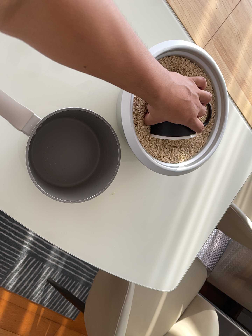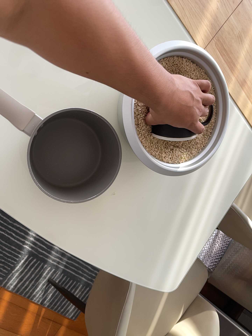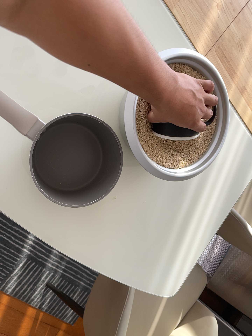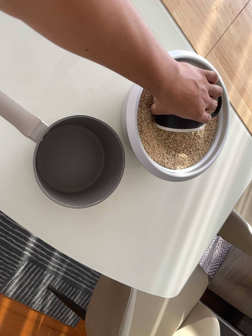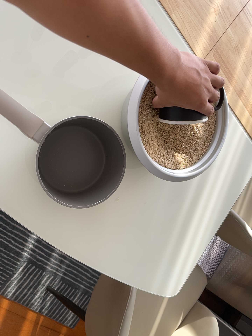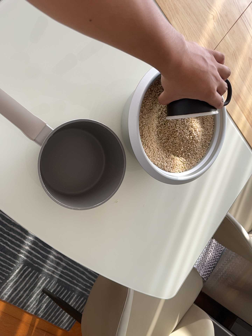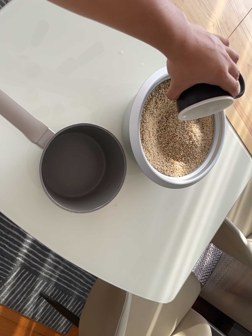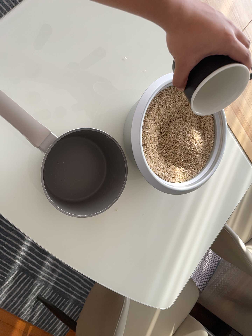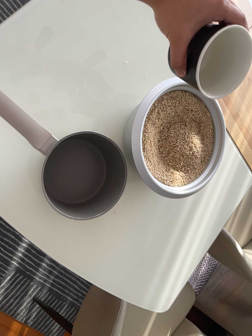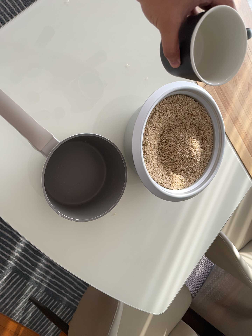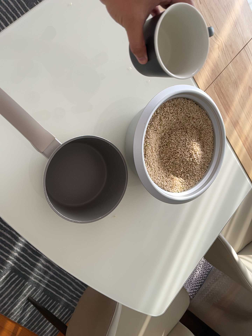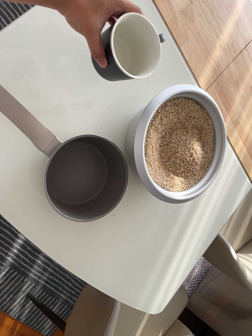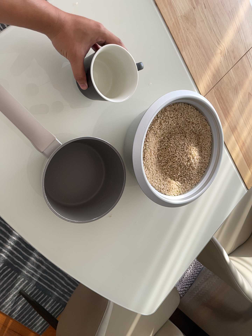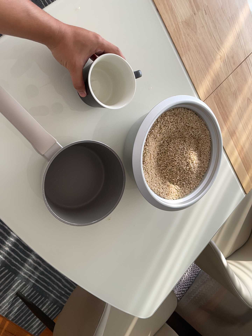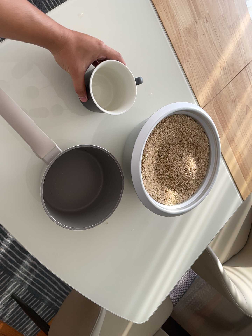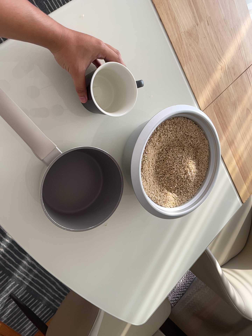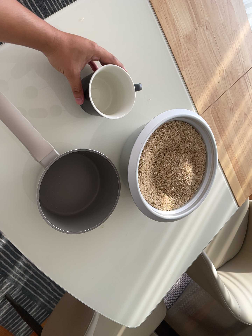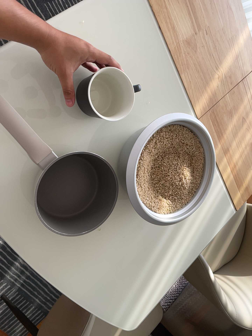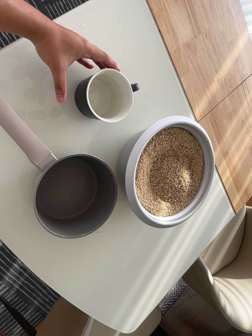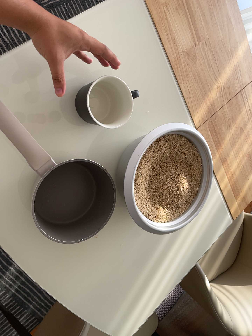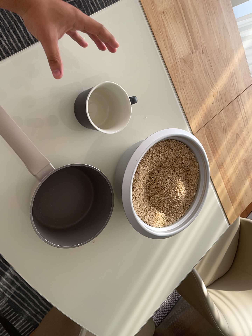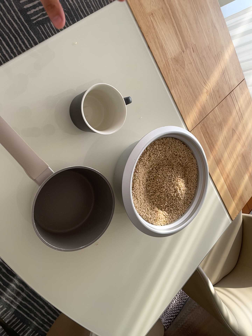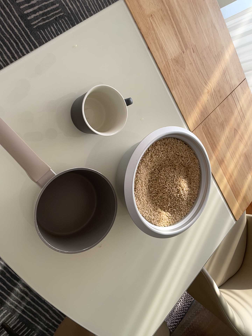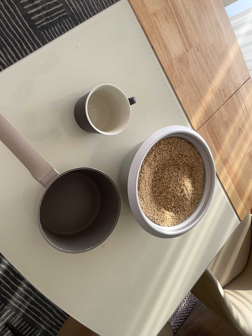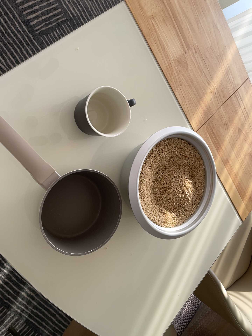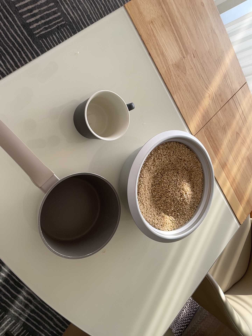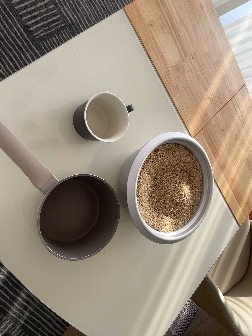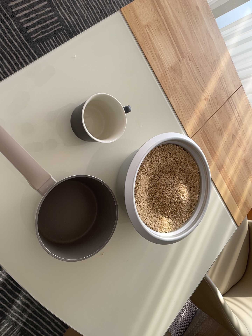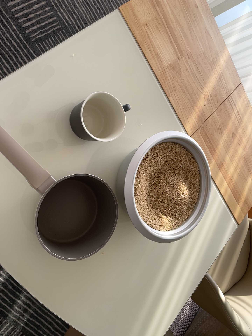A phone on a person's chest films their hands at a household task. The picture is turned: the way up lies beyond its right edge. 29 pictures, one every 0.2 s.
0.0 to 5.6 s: The camera travels backward, about 8 cm, so what stands in front gets smaller. Its aim tips toward the top of its view by about 10 degrees, and the scene shifts downward.
The film runs backward here.
